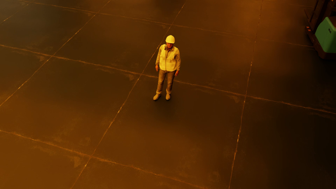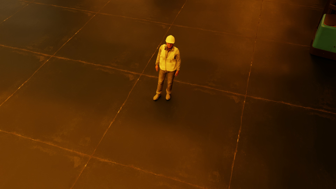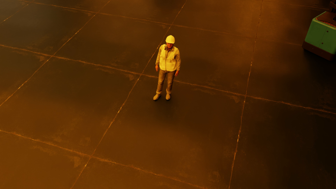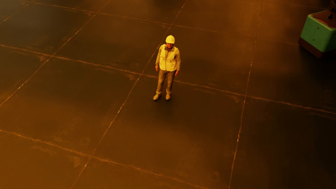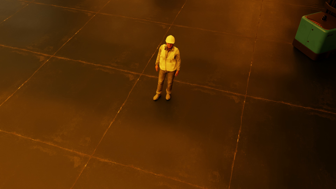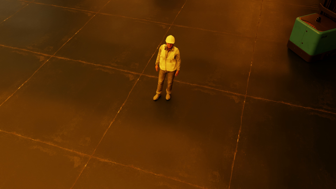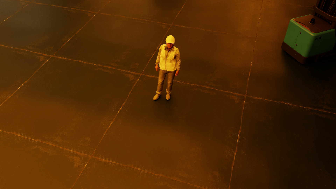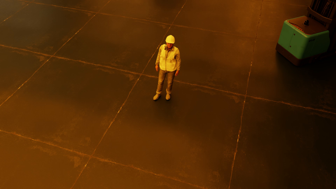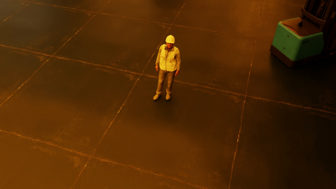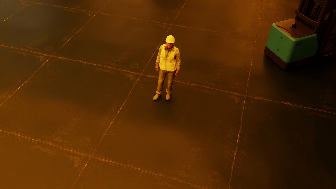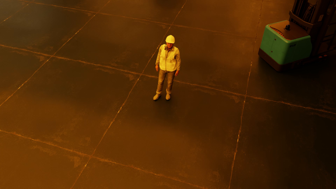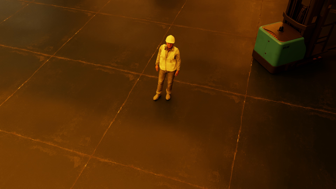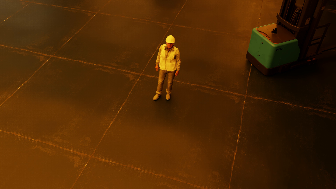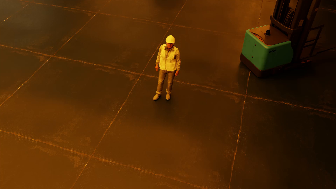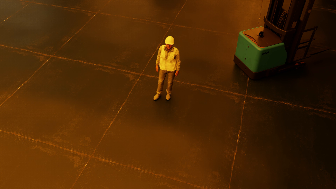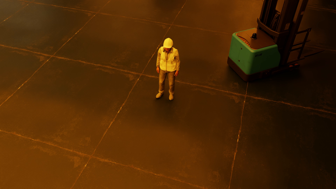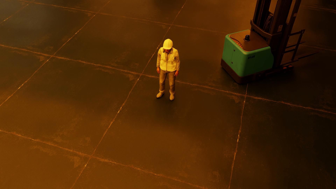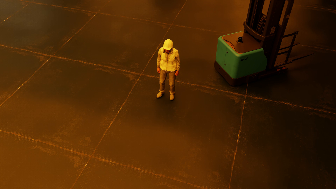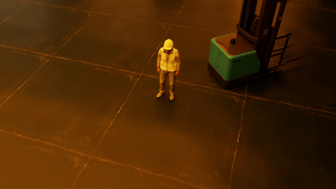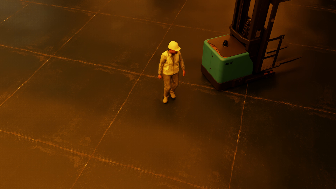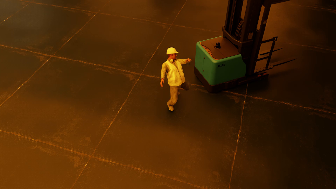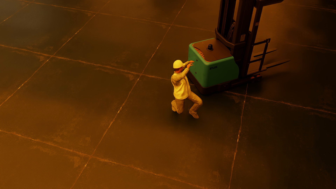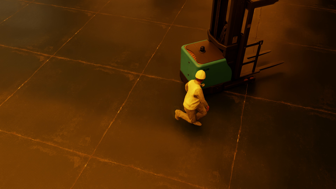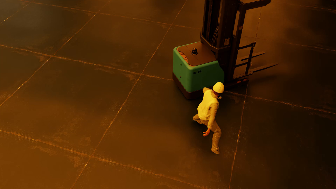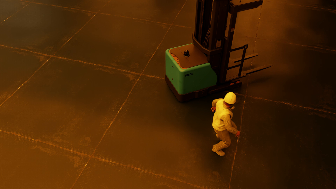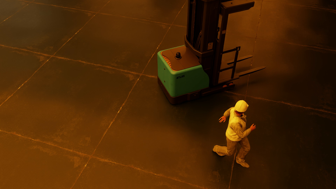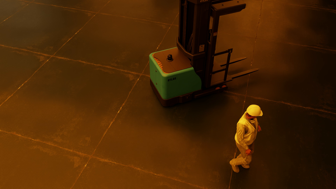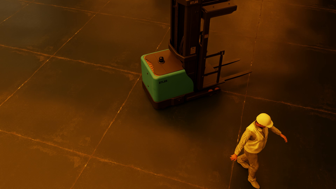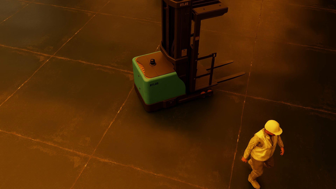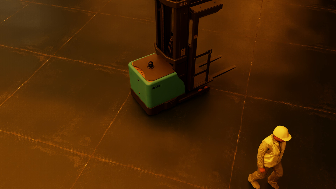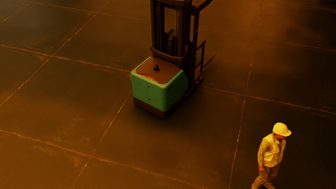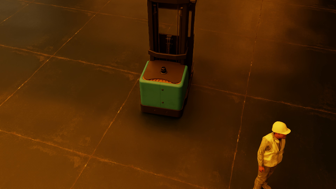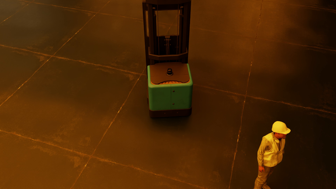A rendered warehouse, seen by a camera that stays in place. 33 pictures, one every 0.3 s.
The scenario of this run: Near miss between a forklift and a person.
